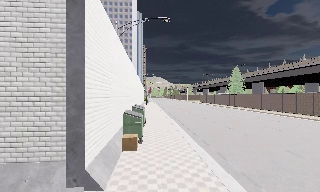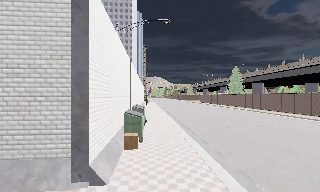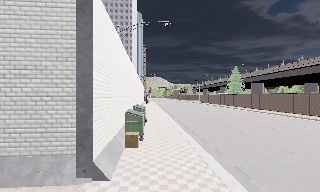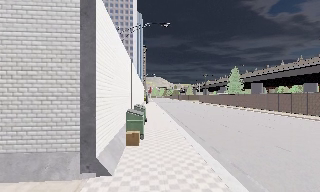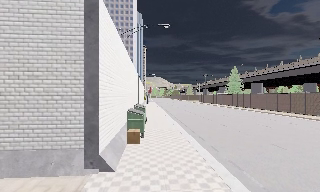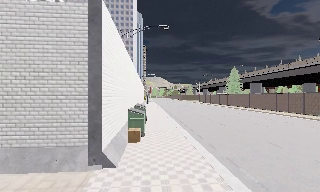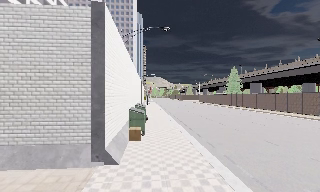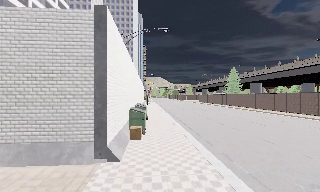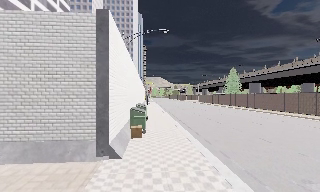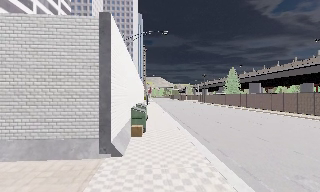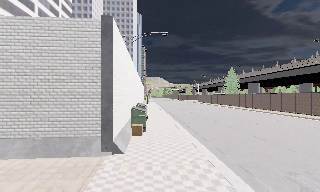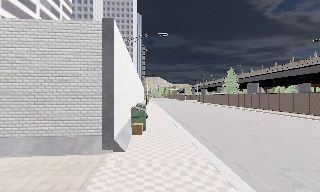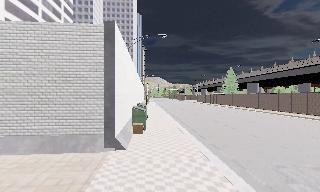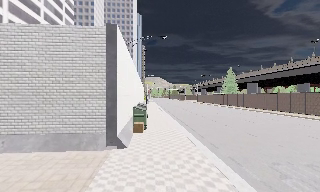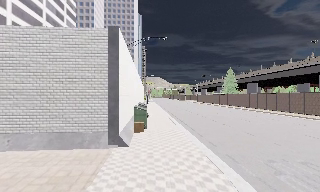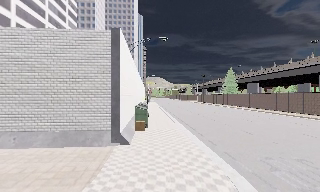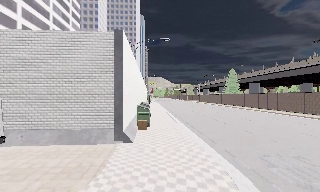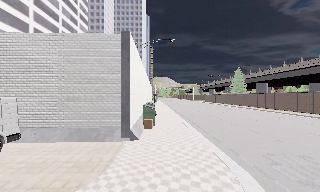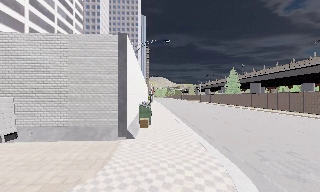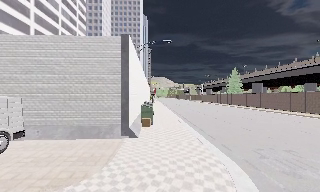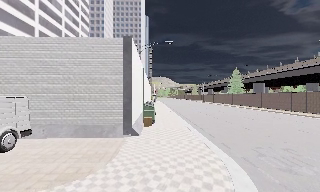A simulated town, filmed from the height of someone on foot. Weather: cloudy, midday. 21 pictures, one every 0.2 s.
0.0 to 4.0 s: The camera travels backward, about 5 m, so what stands in front gets smaller.
The film runs backward here.
